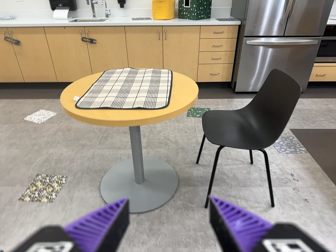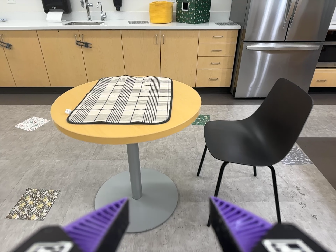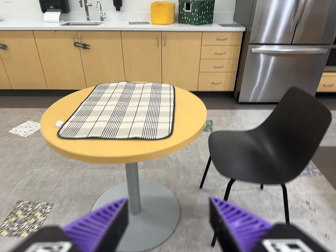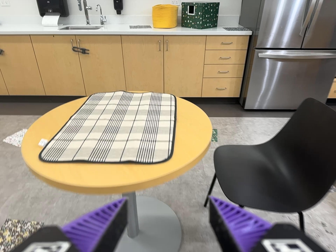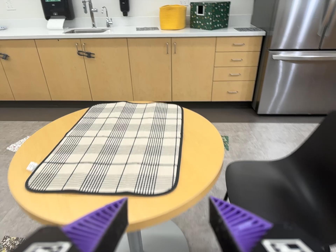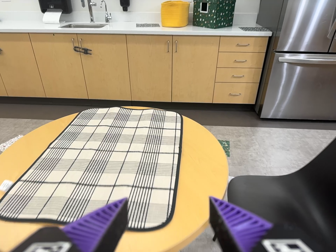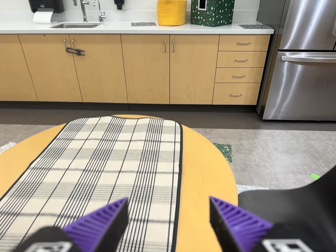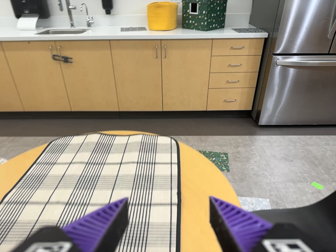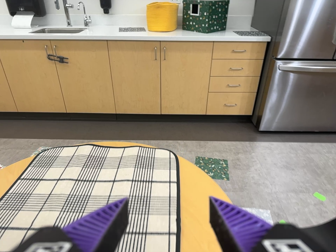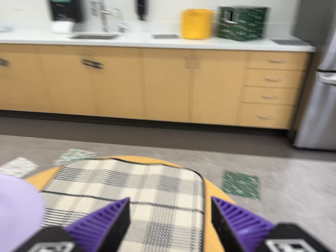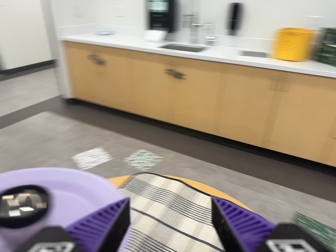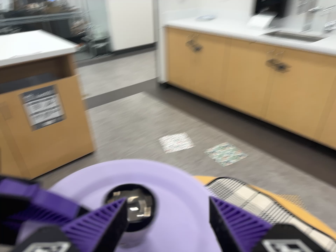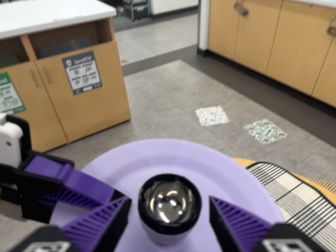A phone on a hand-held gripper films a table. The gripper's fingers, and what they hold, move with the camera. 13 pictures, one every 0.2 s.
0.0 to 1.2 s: The camera travels forward and toward the top of its view, about 80 cm, so what stands in front looms larger.
1.2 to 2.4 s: The scene slides to the right, as the camera pans about 50 degrees to its left. It travels forward and toward the top of its view, about 40 cm. Its aim tips toward the bottom of its view by about 10 degrees. It rolls about its line of sight by about 25 degrees, and the scene rotates clockwise.
The film runs forward here.
